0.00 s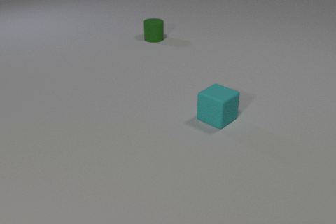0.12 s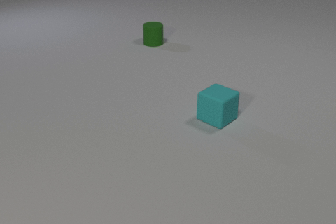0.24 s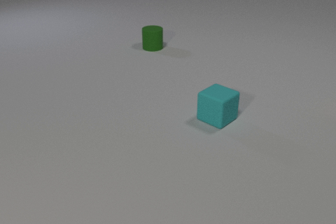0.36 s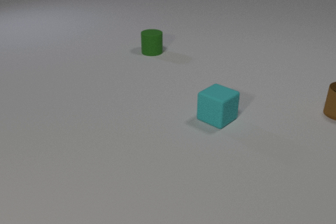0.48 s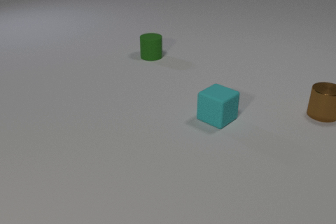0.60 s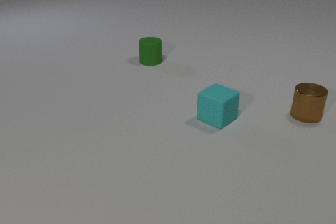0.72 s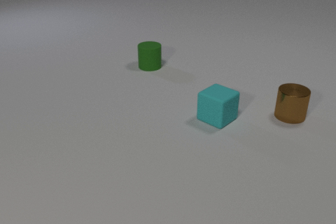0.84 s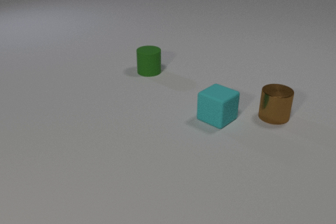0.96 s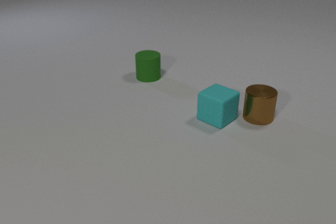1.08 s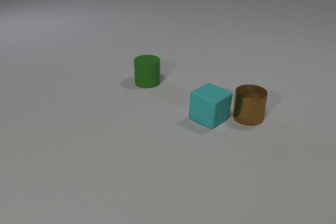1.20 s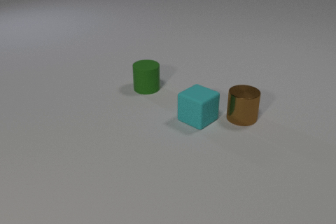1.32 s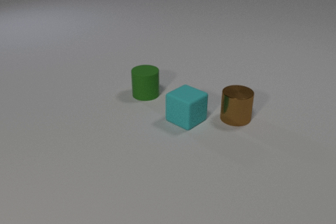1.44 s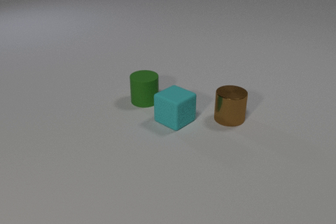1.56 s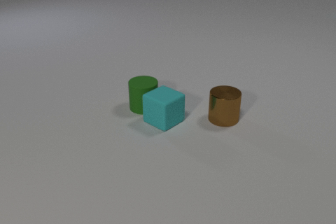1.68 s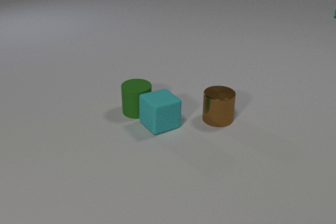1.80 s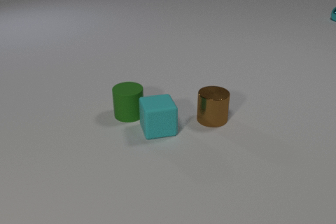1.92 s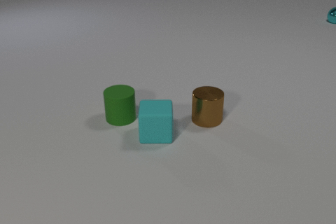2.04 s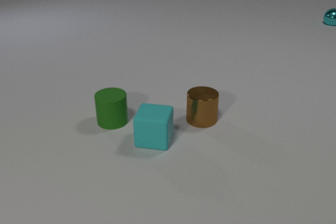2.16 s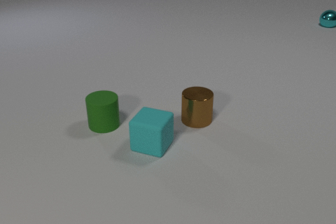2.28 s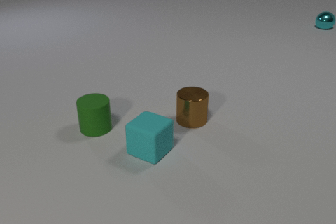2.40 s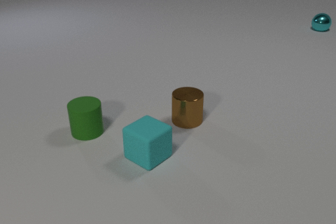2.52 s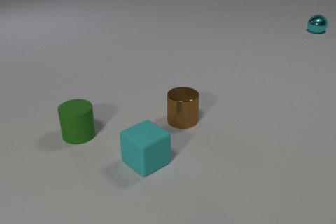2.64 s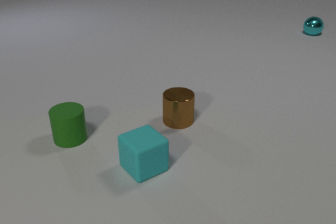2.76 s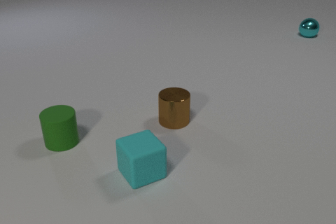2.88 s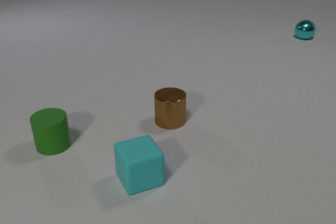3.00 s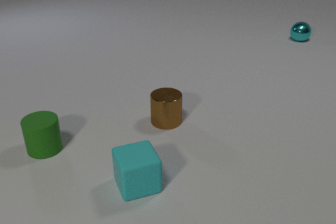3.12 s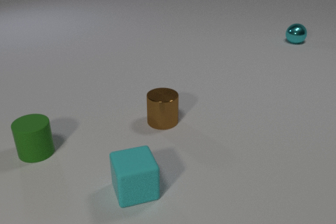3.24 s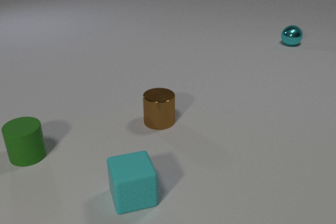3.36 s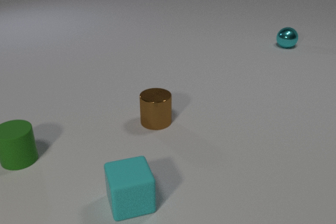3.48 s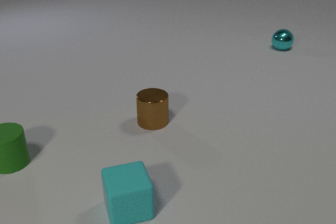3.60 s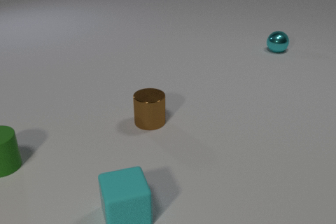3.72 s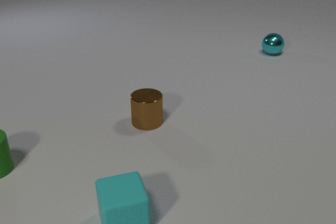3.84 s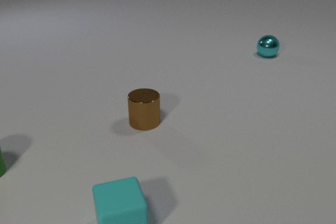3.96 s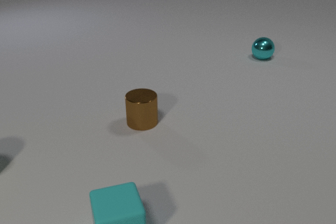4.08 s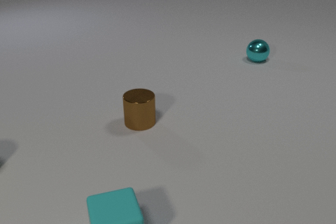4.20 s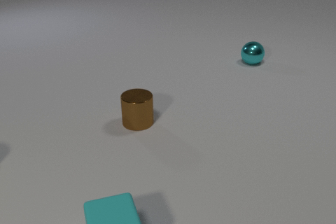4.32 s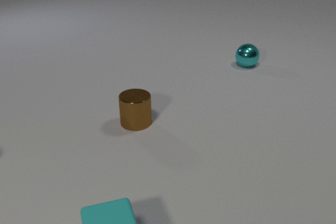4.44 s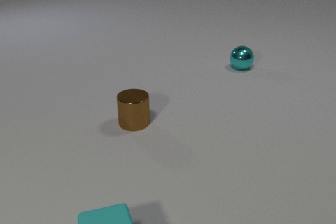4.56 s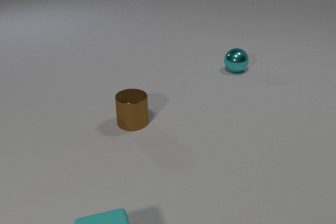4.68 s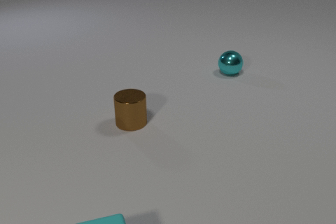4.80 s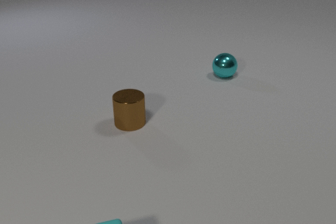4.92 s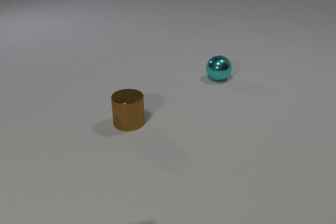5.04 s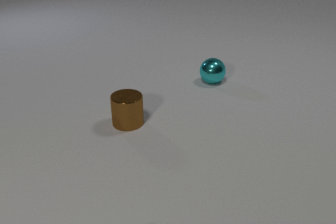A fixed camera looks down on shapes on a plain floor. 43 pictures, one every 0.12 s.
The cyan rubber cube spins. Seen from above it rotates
clockwise.
The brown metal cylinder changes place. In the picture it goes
to the left.
0.00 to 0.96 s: The brown metal cylinder comes in at the right edge, slides to the left and toward the camera. The green rubber cylinder slides toward the camera.
0.96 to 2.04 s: The brown metal cylinder slides to the left. The cyan rubber cube slides to the left and toward the camera, spins so that its near face slides to the left, clockwise seen from above. The cyan metal sphere comes in at the right edge, rolls toward the camera and to the left. The green rubber cylinder slides toward the camera. The brown metal cylinder and the cyan rubber cube collide. The cyan rubber cube and the green rubber cylinder collide.
2.04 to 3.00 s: The brown metal cylinder slides to the left. The cyan rubber cube slides toward the camera, spins so that its near face slides to the left, clockwise seen from above. The cyan metal sphere rolls toward the camera and to the left. The green rubber cylinder slides to the left and toward the camera.
3.00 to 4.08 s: The brown metal cylinder slides to the left. The cyan rubber cube slides toward the camera. The cyan metal sphere rolls toward the camera and to the left. The green rubber cylinder slides to the left, leaves at the left edge.
4.08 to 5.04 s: The brown metal cylinder slides to the left. The cyan rubber cube slides toward the camera, leaves at the bottom edge. The cyan metal sphere rolls toward the camera and to the left.
Are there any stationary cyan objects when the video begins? yes.
What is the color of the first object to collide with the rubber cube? brown.
What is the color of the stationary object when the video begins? cyan.
